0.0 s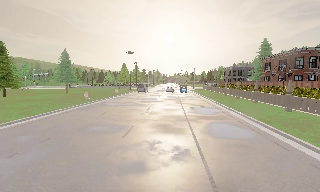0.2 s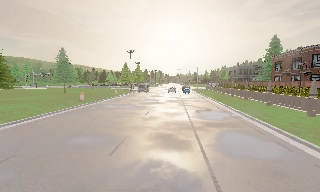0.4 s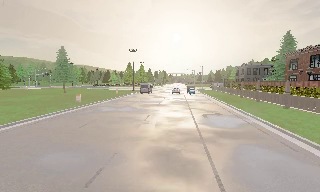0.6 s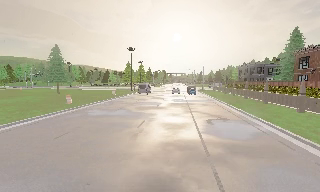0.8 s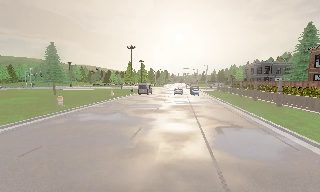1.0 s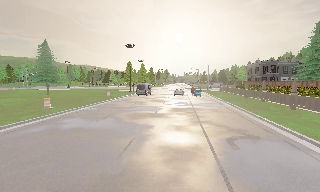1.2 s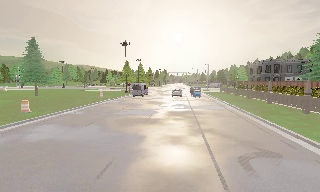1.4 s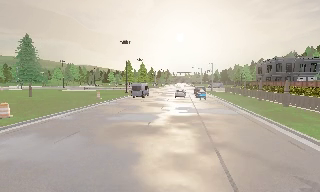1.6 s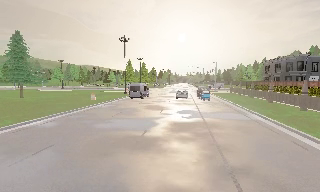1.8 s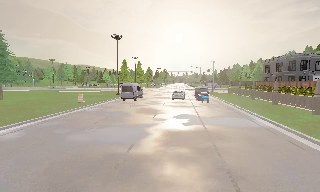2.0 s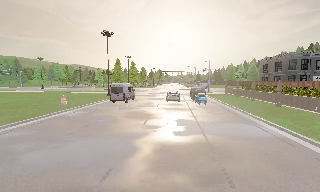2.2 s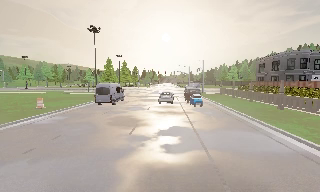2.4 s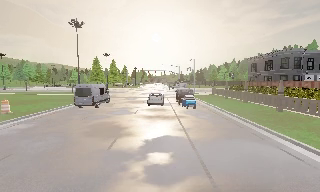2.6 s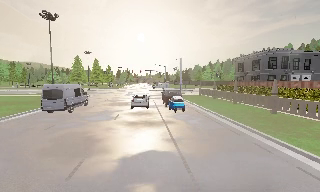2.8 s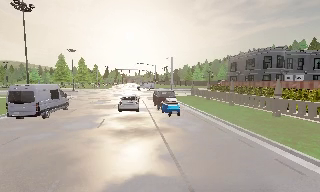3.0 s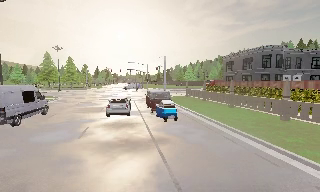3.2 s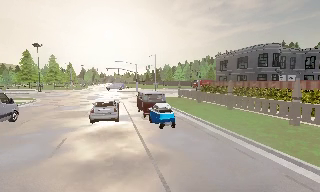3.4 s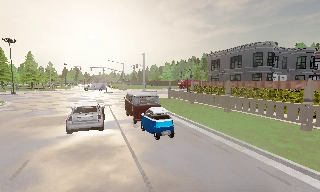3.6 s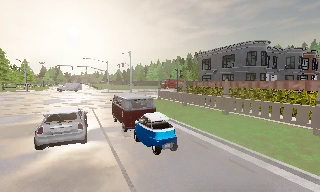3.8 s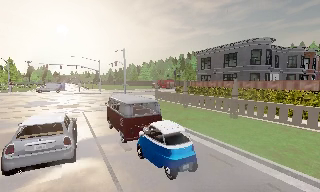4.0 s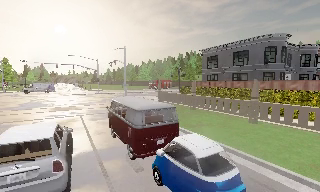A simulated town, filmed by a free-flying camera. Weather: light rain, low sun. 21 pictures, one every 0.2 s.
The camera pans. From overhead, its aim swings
clockwise.
The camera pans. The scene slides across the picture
to the left.
0.0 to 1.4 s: The camera travels forward, about 14 m, so what stands in front looms larger.
1.4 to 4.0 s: The camera swings to its right by about 40 degrees, and the scene slides to the left. It travels forward, about 25 m.
The film runs forward here.
